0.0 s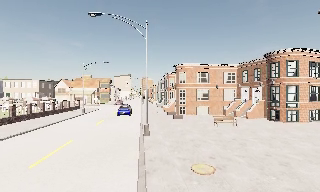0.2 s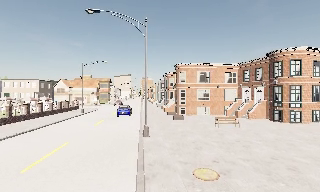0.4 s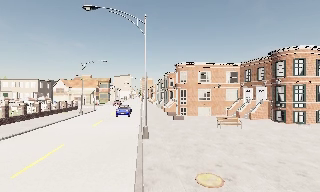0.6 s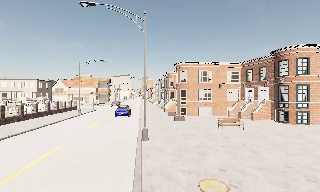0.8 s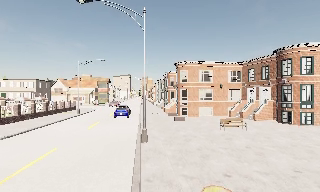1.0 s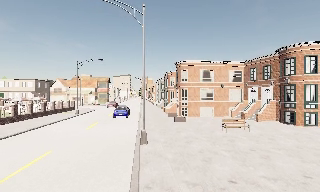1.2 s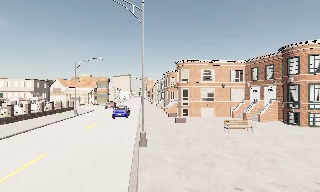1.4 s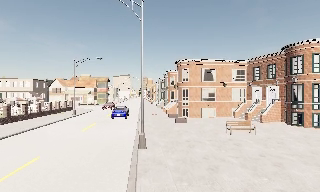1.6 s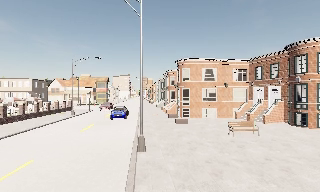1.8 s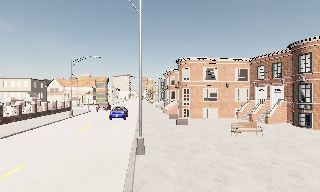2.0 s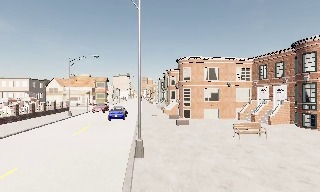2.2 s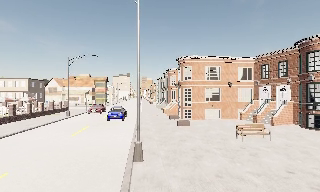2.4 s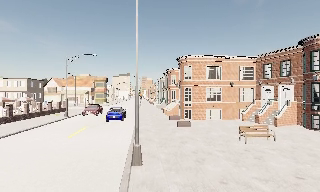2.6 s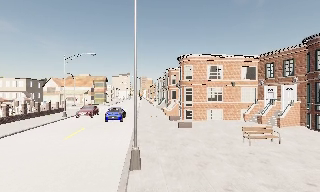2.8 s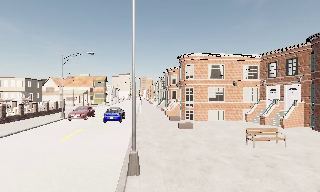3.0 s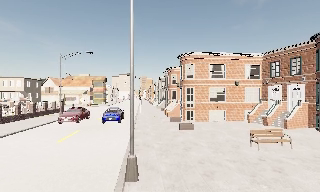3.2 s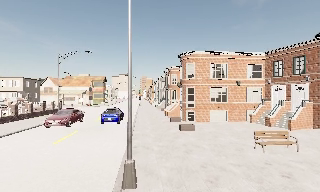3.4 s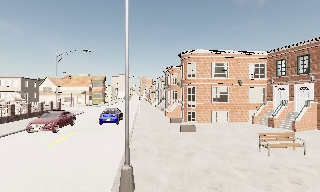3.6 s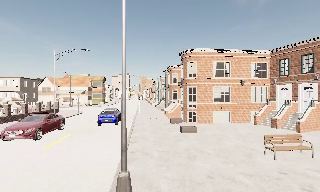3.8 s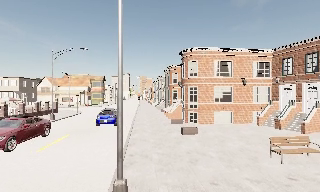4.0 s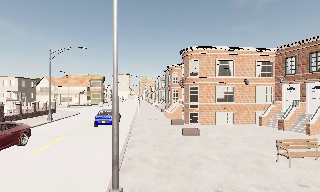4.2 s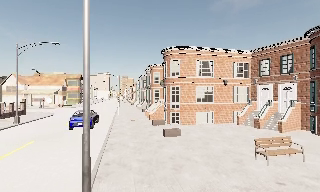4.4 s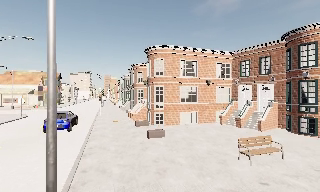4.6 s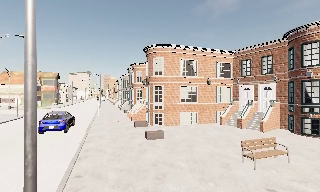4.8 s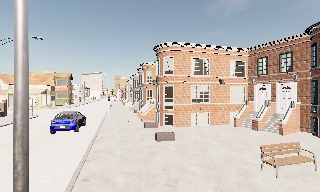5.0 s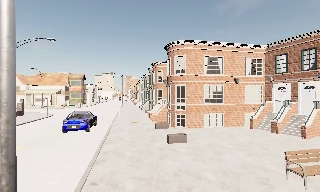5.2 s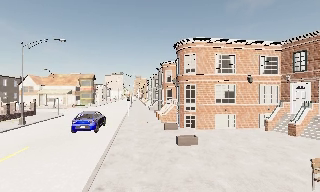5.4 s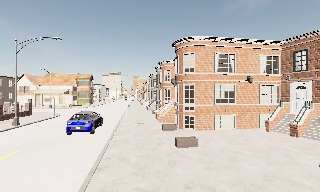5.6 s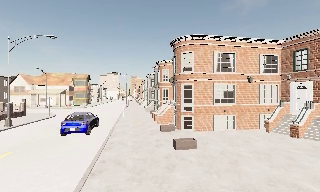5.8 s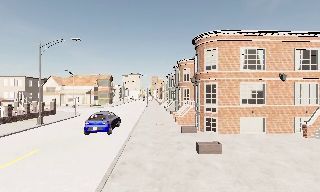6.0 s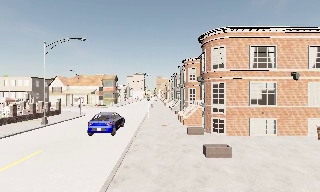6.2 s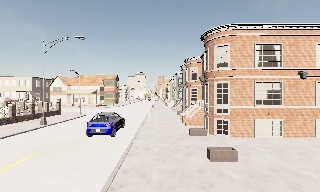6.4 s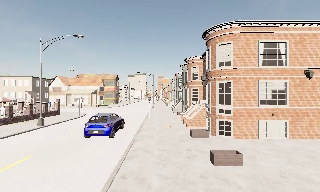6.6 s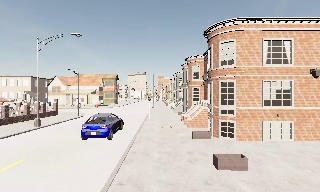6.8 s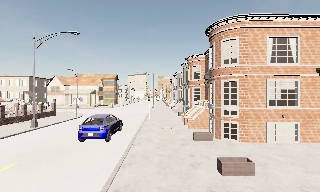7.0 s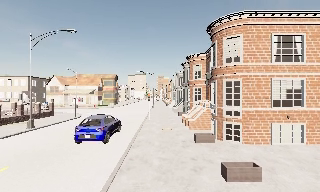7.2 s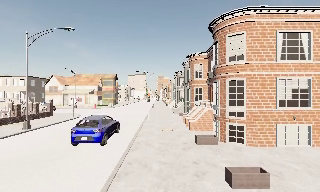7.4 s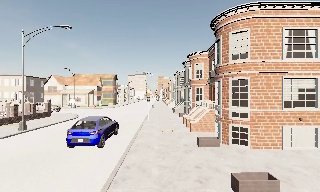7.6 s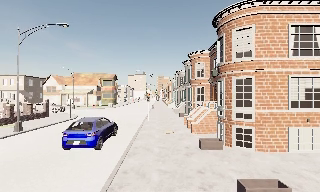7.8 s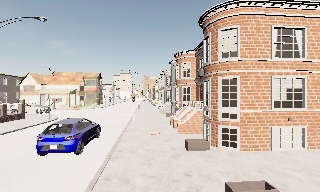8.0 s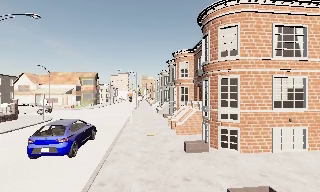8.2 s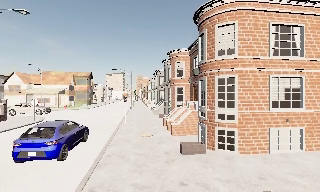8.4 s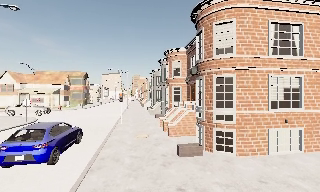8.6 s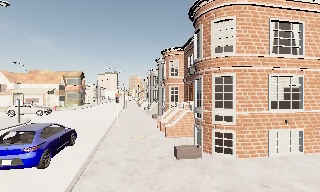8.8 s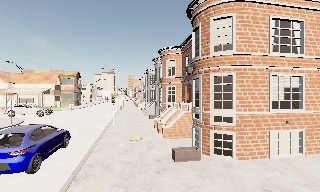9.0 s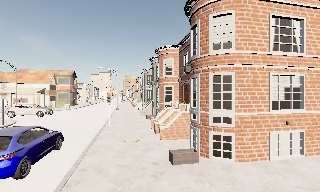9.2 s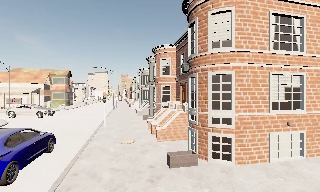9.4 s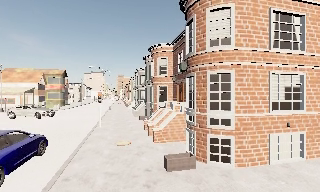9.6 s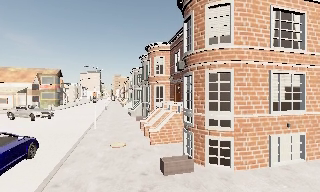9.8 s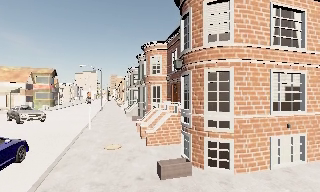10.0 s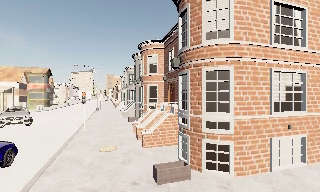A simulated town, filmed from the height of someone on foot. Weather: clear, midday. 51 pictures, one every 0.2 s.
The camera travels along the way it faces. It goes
forward.
0.0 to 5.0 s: The camera travels forward, about 9 m, so what stands in front looms larger.
5.0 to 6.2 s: The camera pans to its left, which is counterclockwise from overhead, by about 10 degrees. It travels forward, about 2 m, so what stands in front looms larger.
6.2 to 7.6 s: The camera travels forward, about 2.5 m, so what stands in front looms larger.
7.6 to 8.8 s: The camera pans to its right, which is clockwise from overhead, by about 10 degrees. It travels forward, about 1.5 m, so what stands in front looms larger.
8.8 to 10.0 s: The camera travels forward, about 1.5 m, so what stands in front looms larger.
The film runs forward here.
